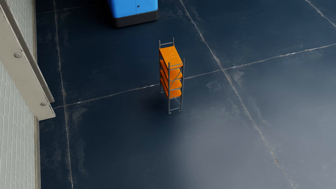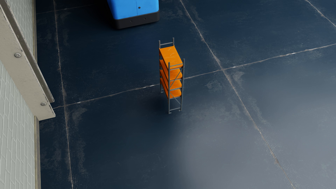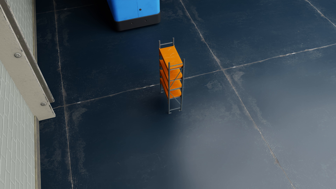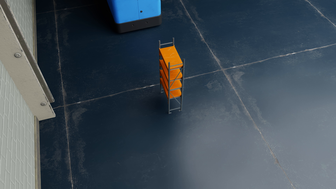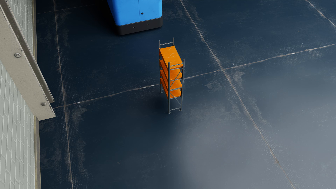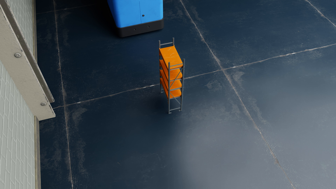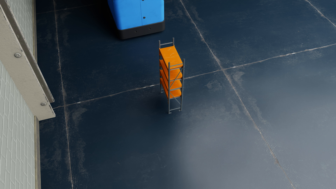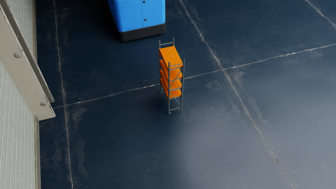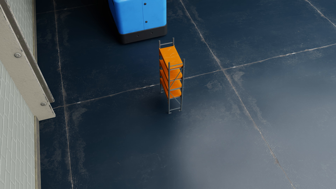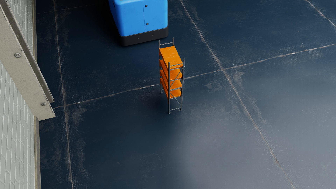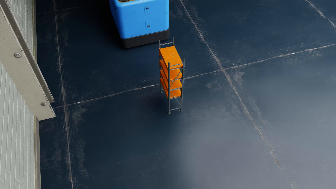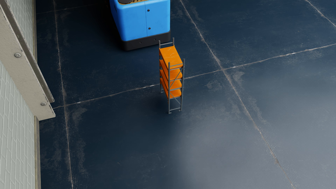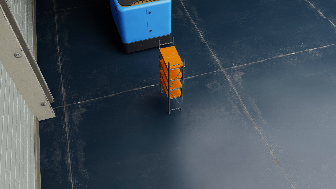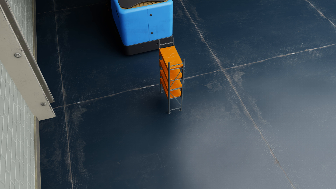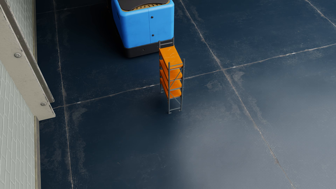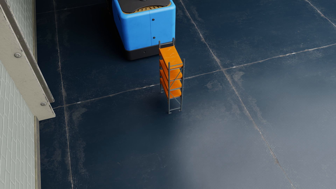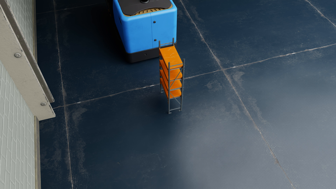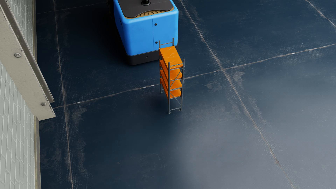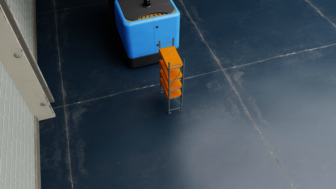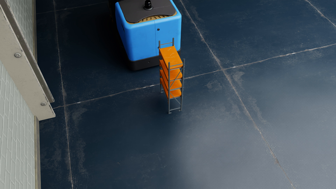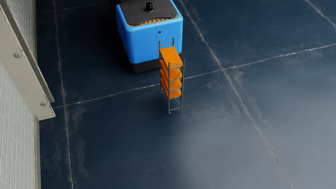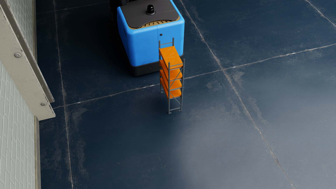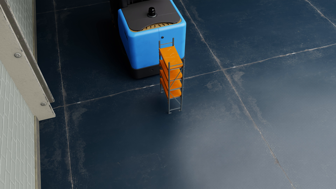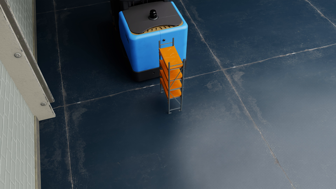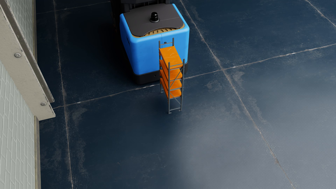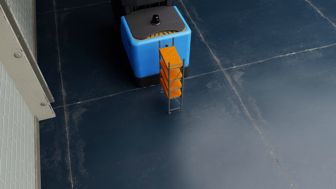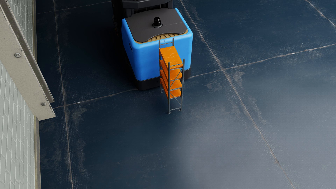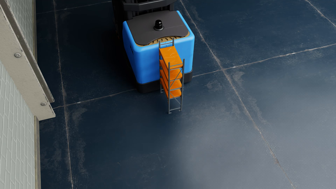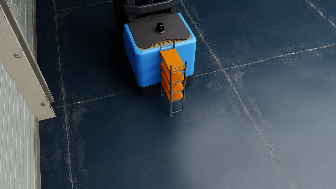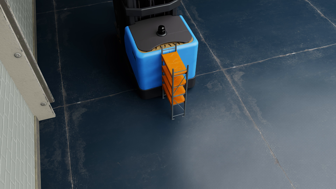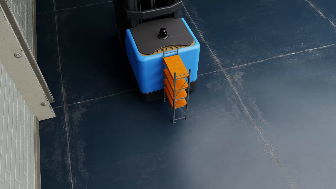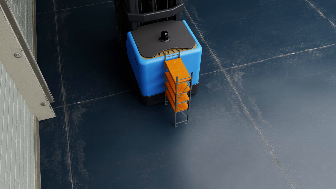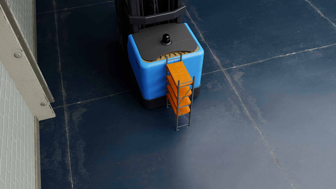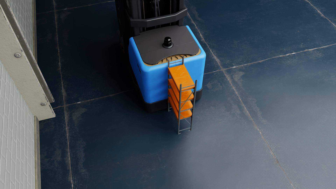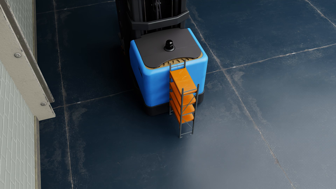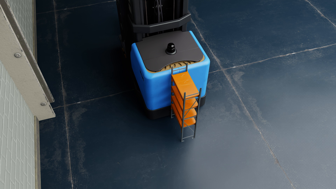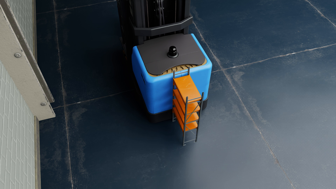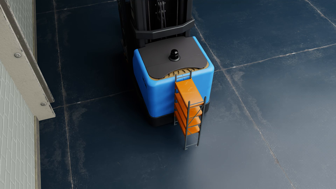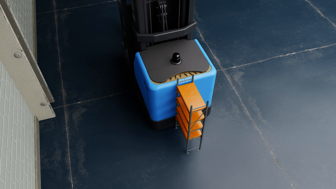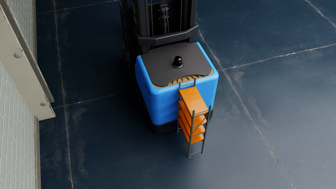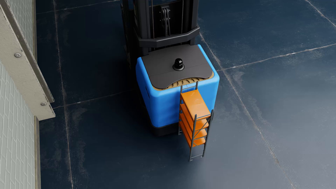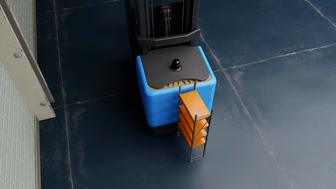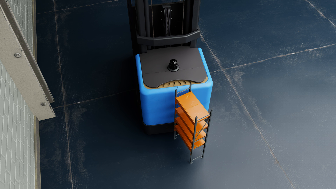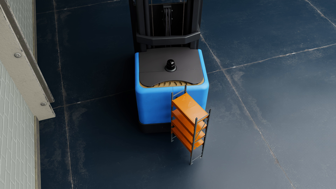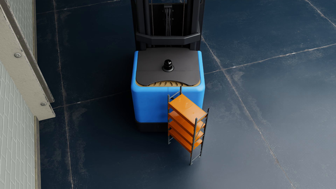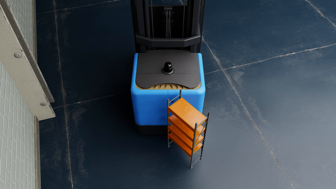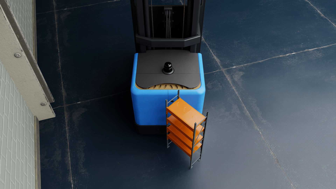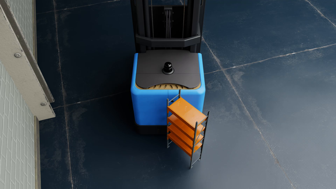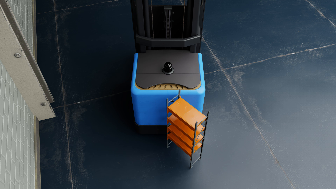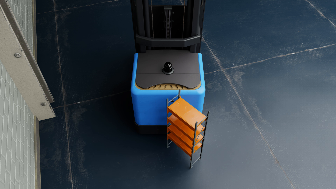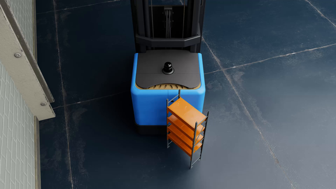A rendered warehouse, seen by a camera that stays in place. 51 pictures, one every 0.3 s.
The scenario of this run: A forklift runs into an object in its way.
